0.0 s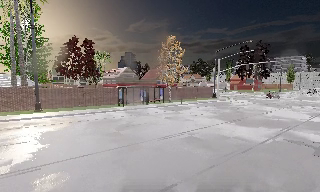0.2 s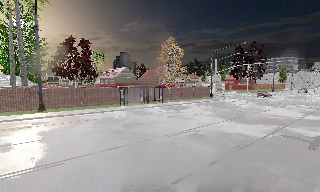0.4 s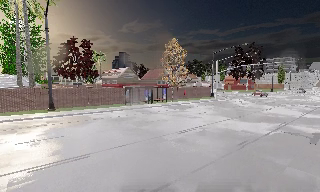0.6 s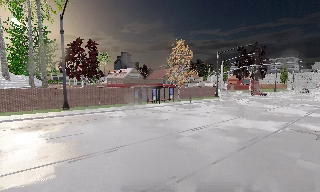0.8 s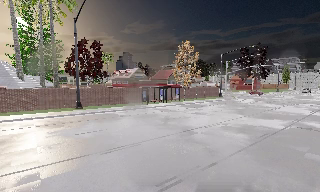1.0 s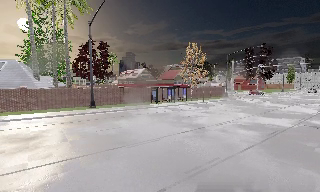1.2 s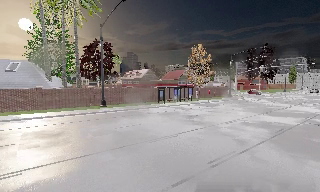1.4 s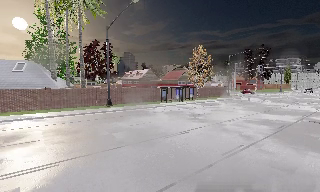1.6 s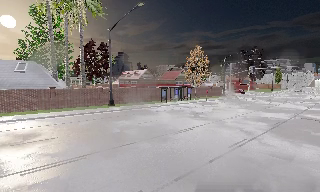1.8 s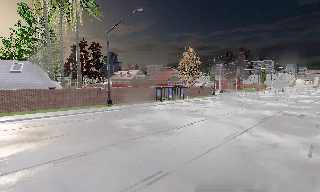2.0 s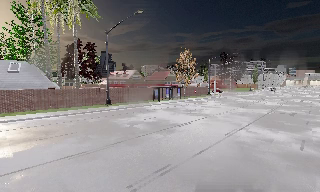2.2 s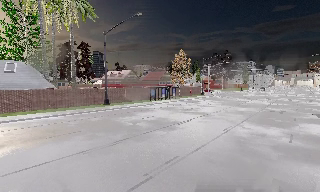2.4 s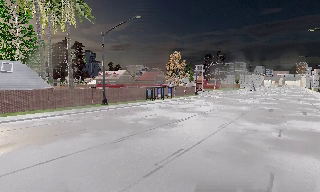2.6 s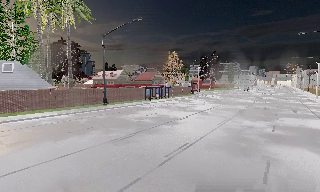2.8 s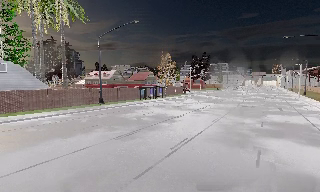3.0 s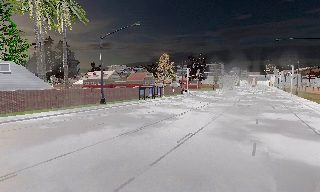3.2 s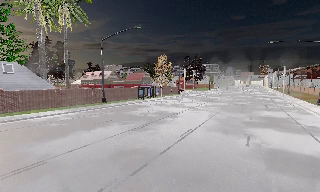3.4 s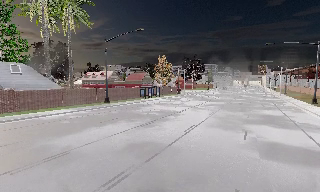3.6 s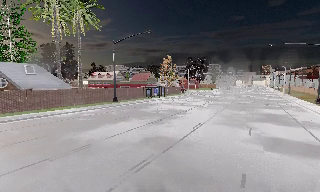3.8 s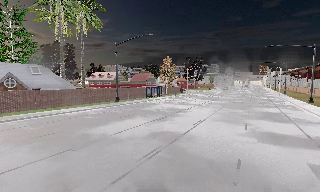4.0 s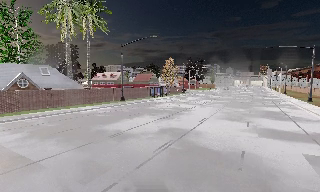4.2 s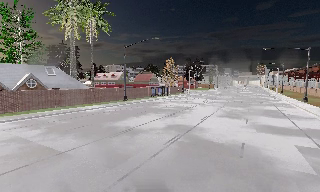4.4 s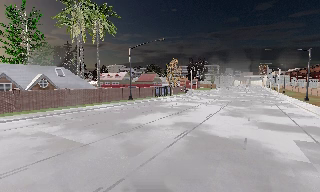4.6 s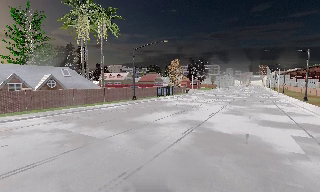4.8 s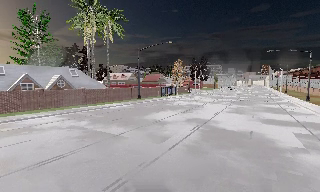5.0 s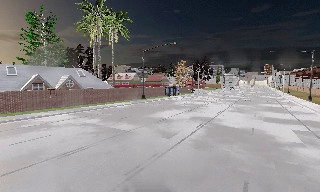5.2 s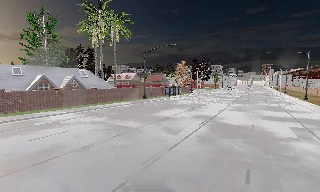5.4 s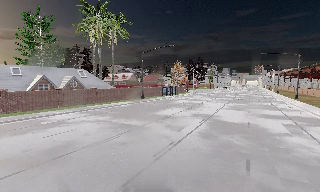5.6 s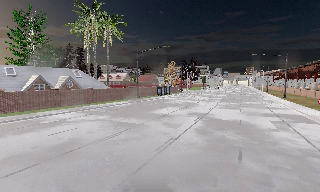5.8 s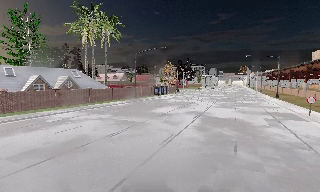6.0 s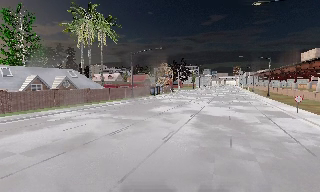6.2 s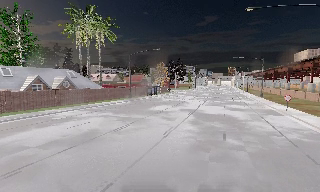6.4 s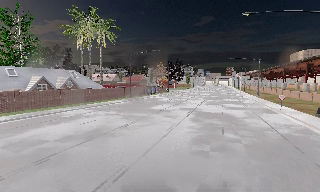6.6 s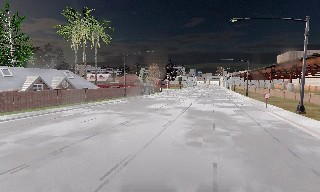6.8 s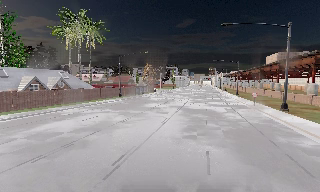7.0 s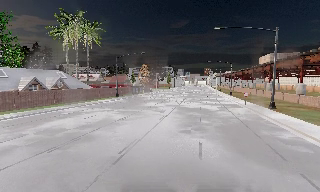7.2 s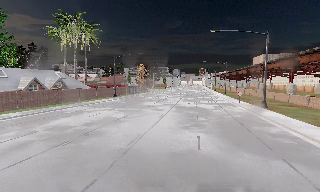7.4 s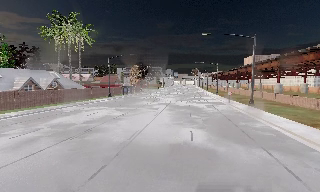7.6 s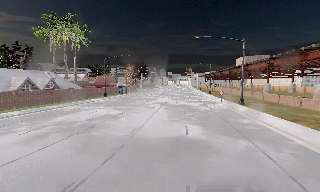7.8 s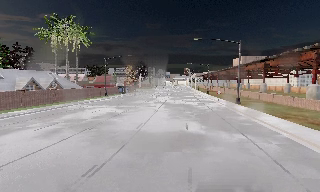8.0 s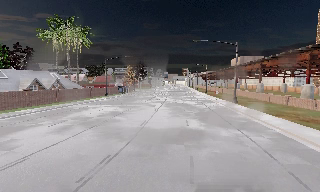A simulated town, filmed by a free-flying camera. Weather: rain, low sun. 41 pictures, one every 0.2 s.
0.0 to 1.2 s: The camera travels to its left and backward, about 7 m, so close, fixed things drift to the right.
1.2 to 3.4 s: The camera pans to its right, which is clockwise from overhead, by about 25 degrees. It travels backward and to its left, about 12 m, so what stands in front gets smaller.
3.4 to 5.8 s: The camera travels backward and to its left, about 12 m, so what stands in front gets smaller.
5.8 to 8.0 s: The camera pans to its right, which is clockwise from overhead, by about 20 degrees. It travels backward, about 12 m, so what stands in front gets smaller.
The film runs backward here.
